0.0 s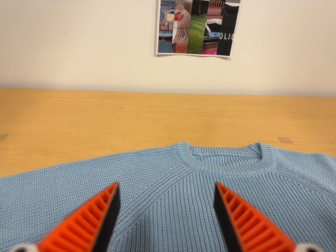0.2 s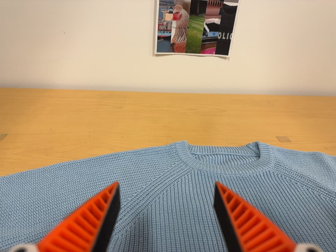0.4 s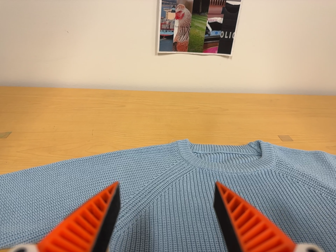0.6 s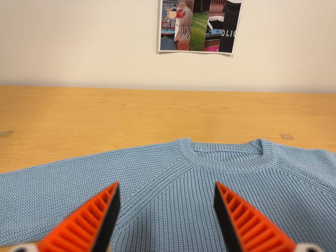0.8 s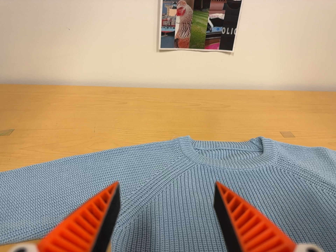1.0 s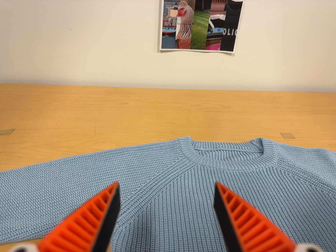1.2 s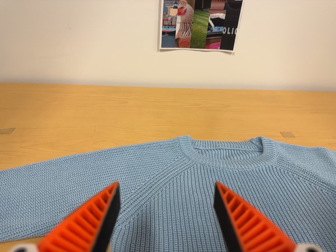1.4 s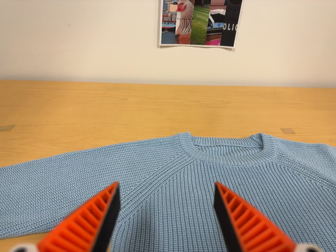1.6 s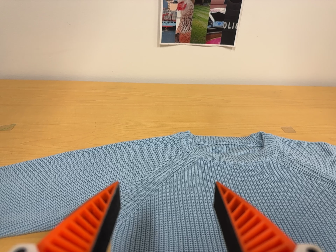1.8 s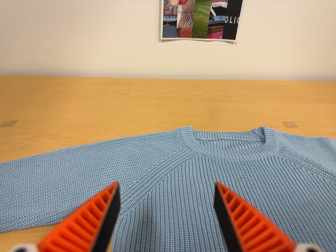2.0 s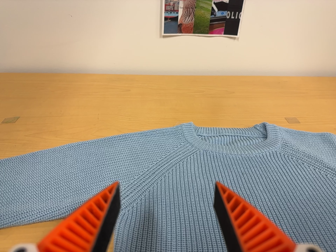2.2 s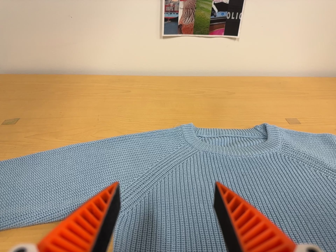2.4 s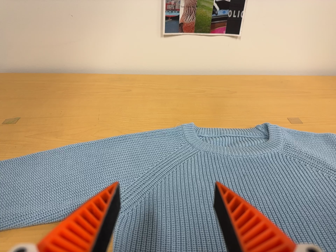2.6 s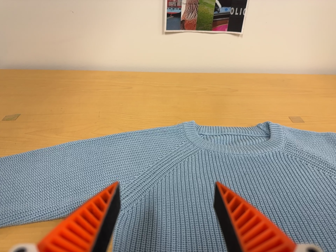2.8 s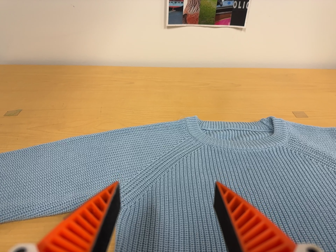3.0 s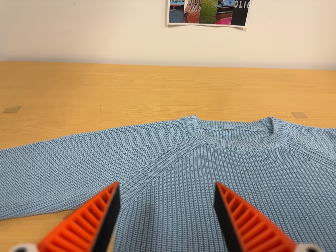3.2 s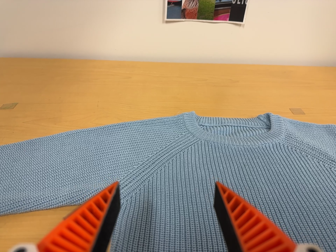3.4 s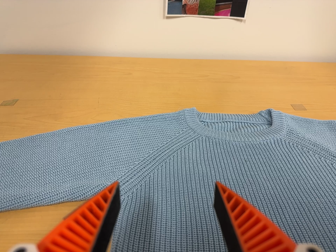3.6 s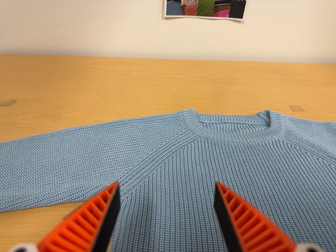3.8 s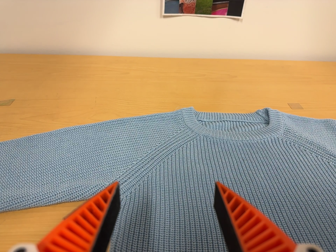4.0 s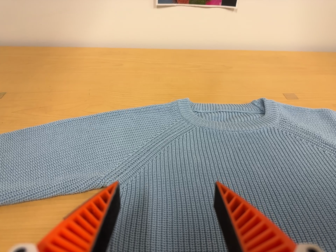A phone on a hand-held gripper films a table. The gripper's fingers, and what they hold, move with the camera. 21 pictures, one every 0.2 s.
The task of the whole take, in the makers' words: right arm across.
0.0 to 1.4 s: The camera keeps its place and its aim.
1.4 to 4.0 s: The camera shifts only a little, or ends up much as it began.
The film runs forward here.
